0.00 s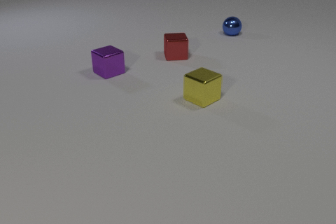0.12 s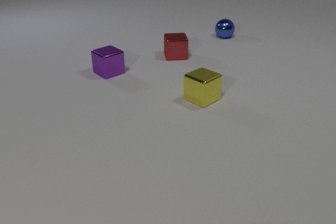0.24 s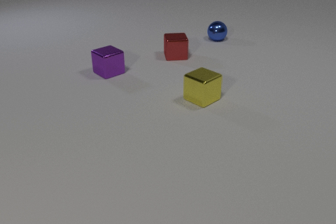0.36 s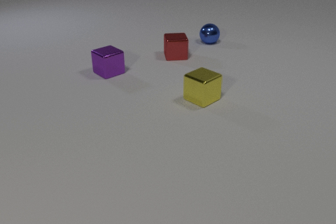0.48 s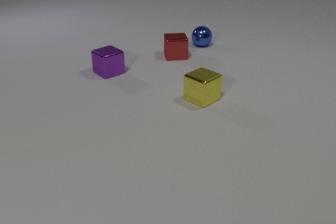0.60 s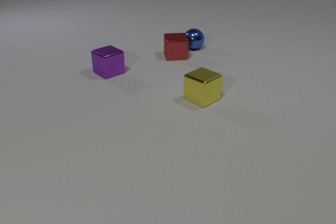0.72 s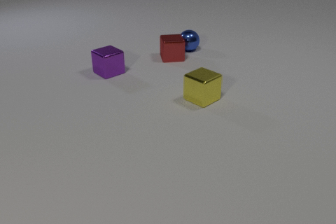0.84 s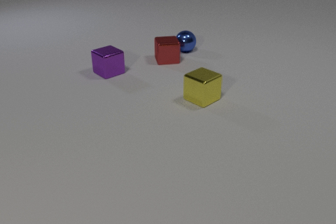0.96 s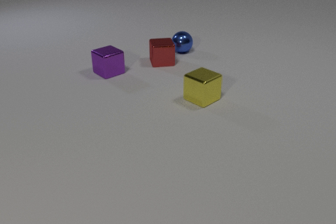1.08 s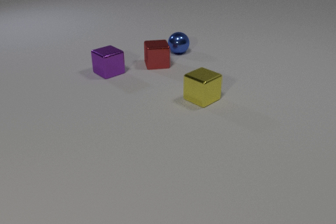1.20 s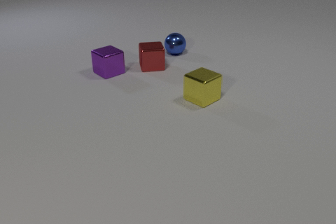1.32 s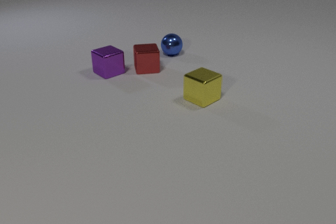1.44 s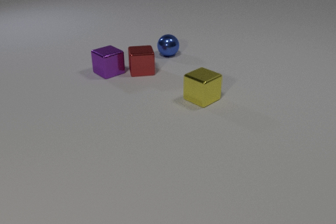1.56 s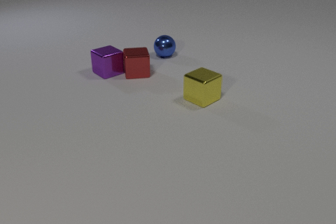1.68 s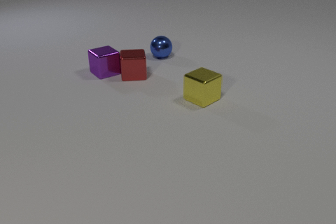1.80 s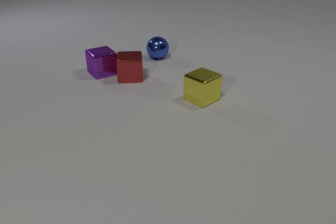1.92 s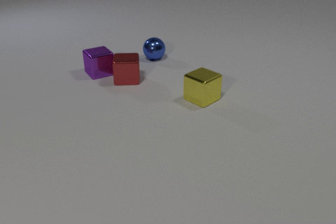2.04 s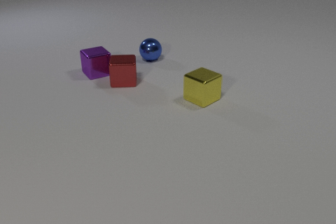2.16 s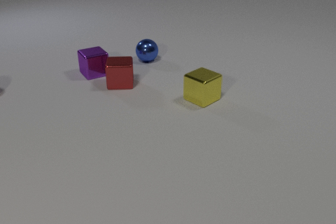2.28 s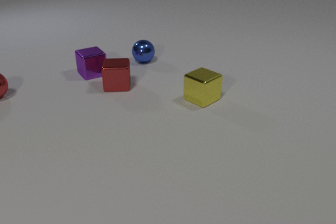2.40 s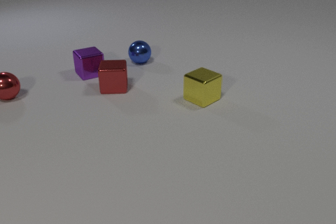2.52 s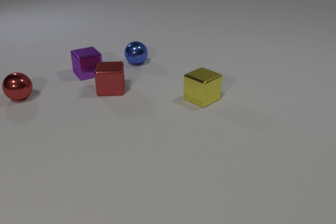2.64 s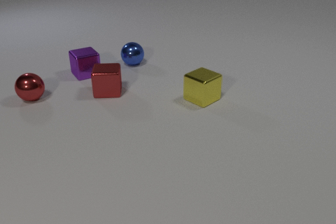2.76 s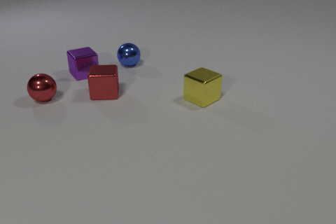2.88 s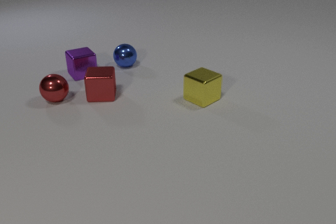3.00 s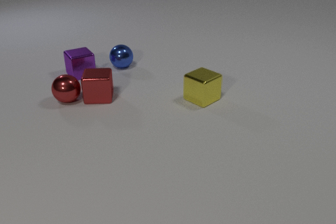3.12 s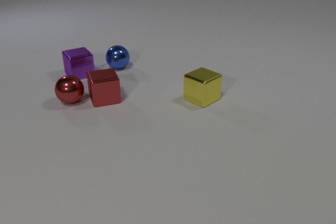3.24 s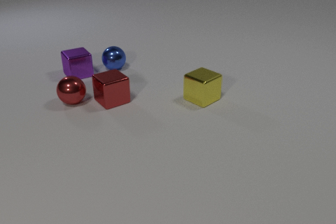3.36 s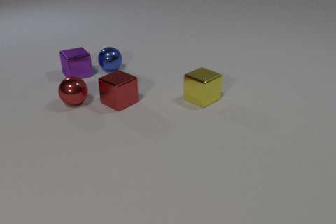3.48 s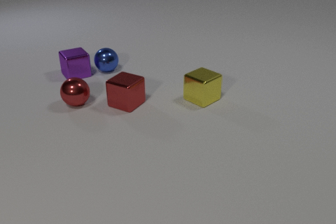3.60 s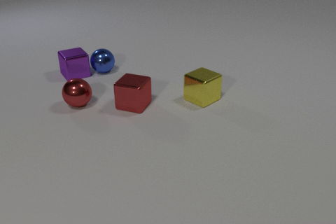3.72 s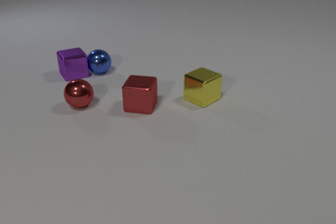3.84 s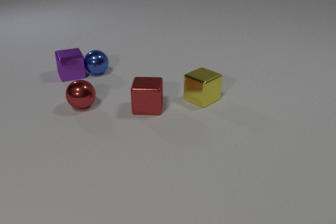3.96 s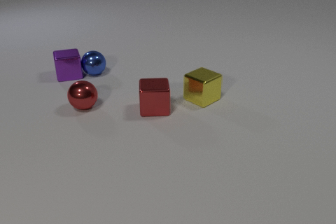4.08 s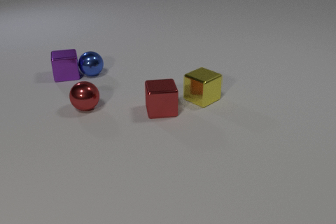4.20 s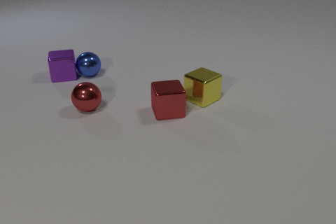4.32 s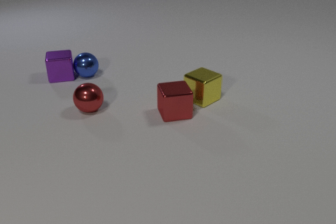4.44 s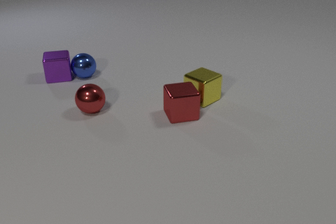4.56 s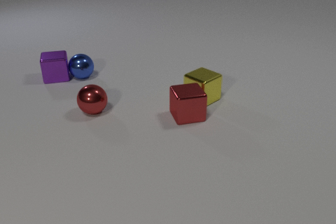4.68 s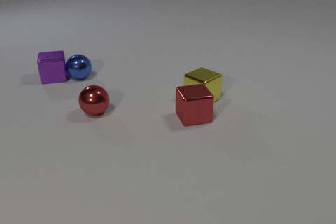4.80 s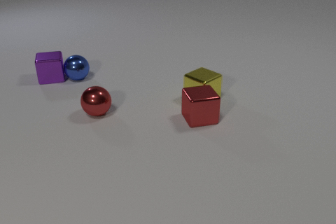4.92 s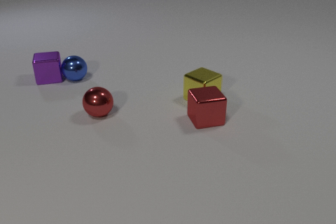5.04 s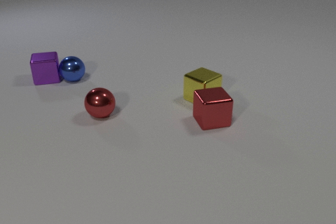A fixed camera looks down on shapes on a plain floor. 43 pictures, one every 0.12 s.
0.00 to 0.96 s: The blue metal sphere rolls toward the camera and to the left. The red metal cube slides toward the camera and to the left. The blue metal sphere and the red metal cube collide.
0.96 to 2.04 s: The blue metal sphere rolls to the left and toward the camera. The red metal cube slides toward the camera and to the left. The purple metal cube slides to the left. The red metal cube and the purple metal cube collide.
2.04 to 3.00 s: The blue metal sphere rolls to the left and toward the camera. The red metal cube slides toward the camera and to the left. The purple metal cube slides to the left. The red metal sphere comes in at the left edge, rolls to the right and toward the camera.
3.00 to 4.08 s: The blue metal sphere rolls to the left and toward the camera. The red metal cube slides to the right and toward the camera, spins so that its near face slides to the right, counterclockwise seen from above. The purple metal cube slides to the left. The red metal sphere rolls toward the camera and to the right. The red metal cube and the red metal sphere collide. The blue metal sphere and the purple metal cube collide.
4.08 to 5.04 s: The blue metal sphere rolls to the left and toward the camera. The red metal cube slides to the right. The purple metal cube slides to the left. The red metal sphere rolls toward the camera and to the right.
How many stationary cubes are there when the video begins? 3.
Are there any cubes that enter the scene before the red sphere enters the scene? no.
What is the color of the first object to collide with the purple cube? red.
